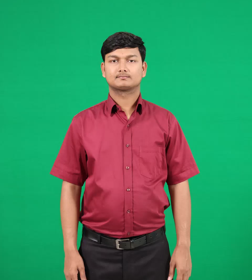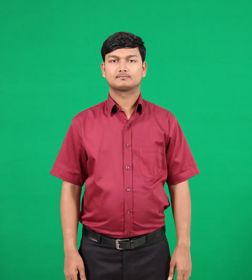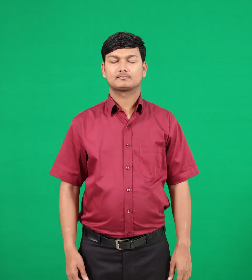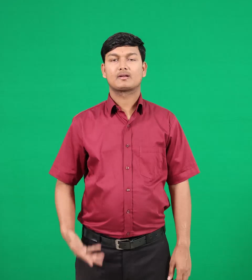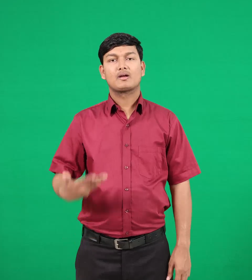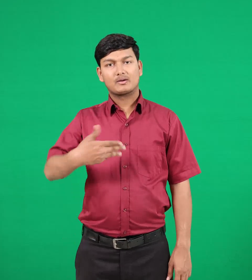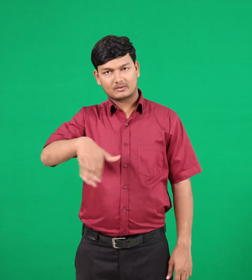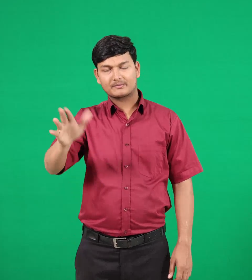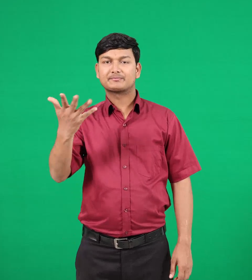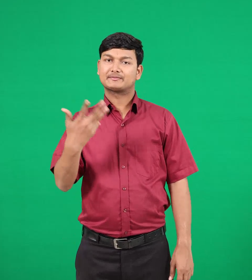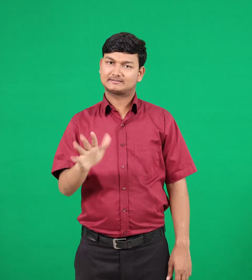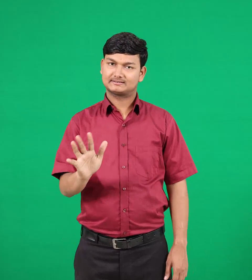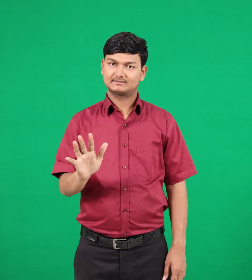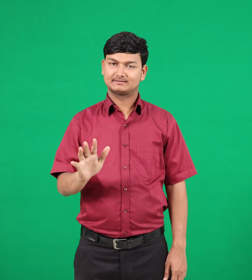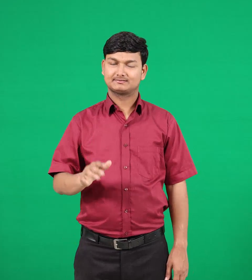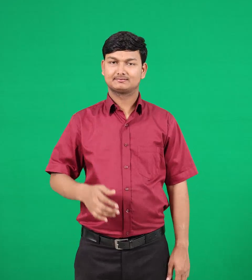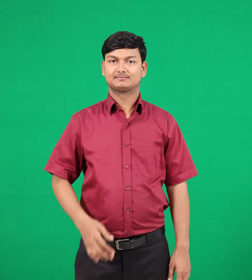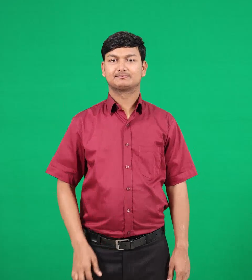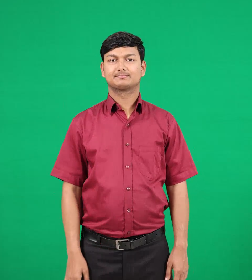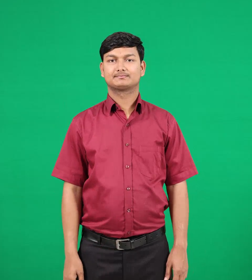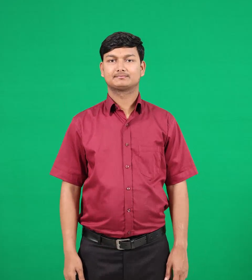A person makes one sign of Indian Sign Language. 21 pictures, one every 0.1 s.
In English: went
